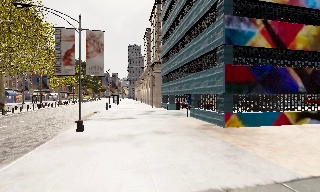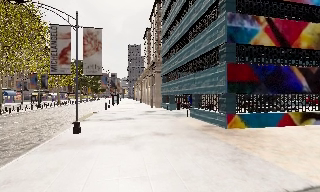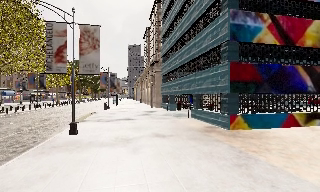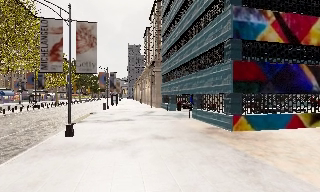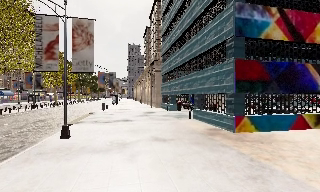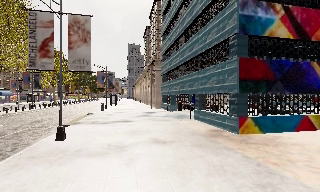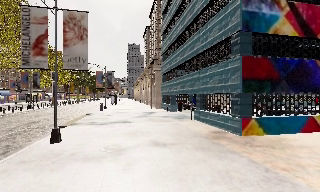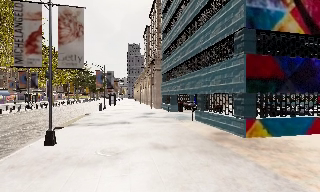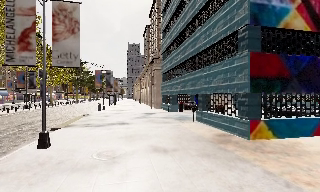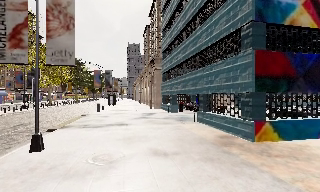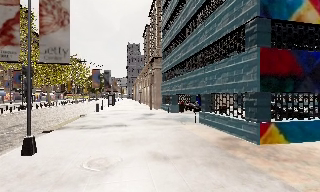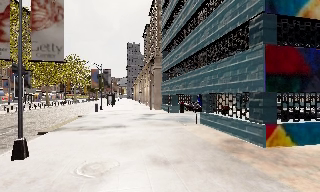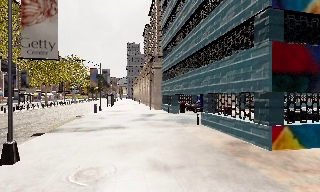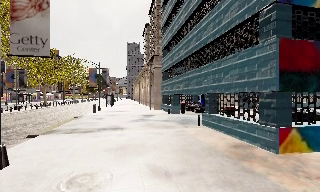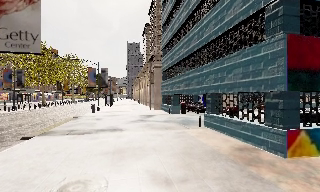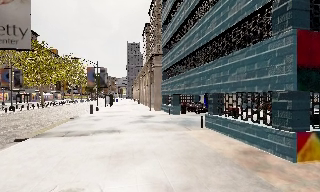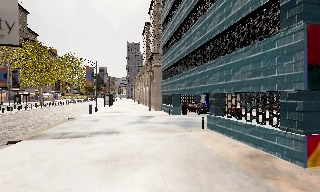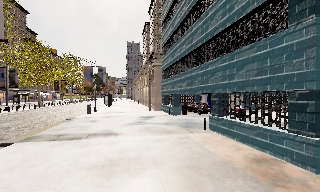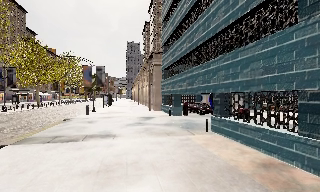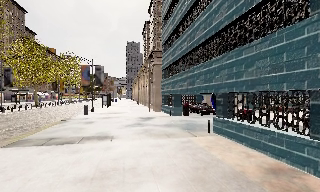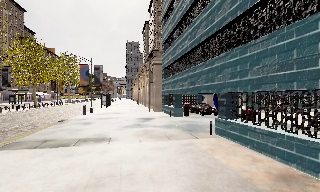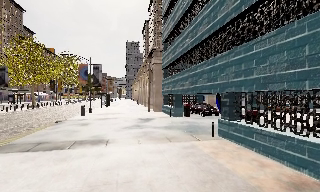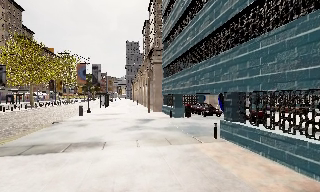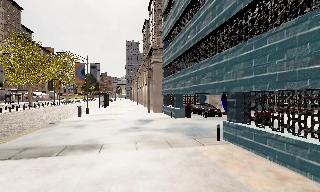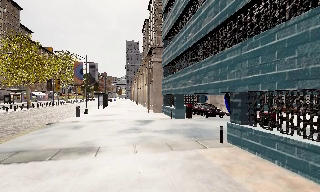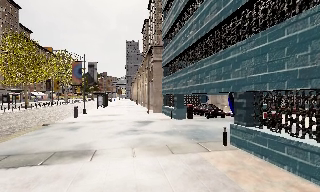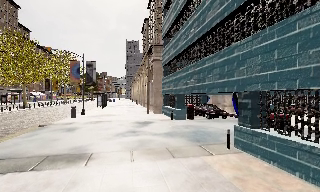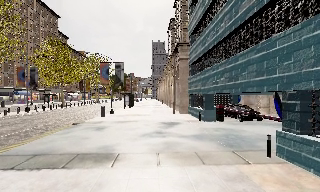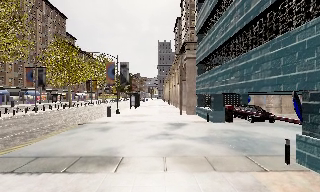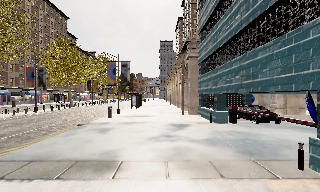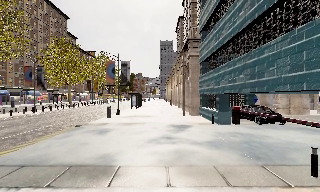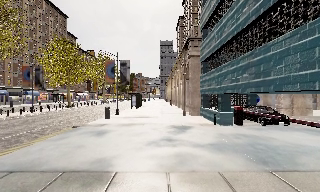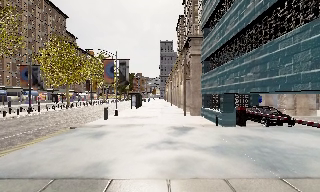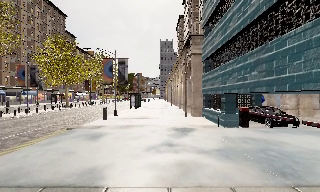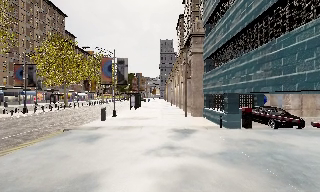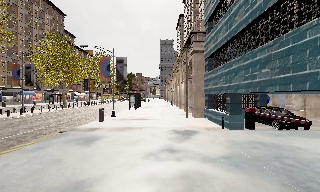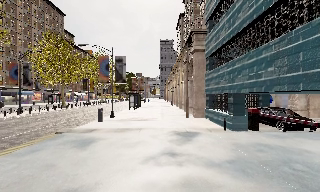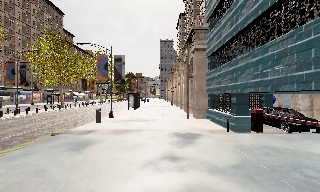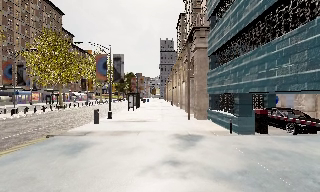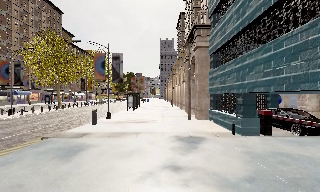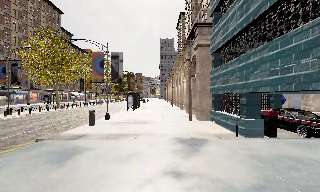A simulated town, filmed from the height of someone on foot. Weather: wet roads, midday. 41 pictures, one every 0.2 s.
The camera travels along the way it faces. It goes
forward.
0.0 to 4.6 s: The camera travels forward, about 9 m, so what stands in front looms larger.
4.6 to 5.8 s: The camera pans to its left, which is counterclockwise from overhead, by about 10 degrees. It travels forward, about 2.5 m, so what stands in front looms larger.
5.8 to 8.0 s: The camera travels forward, about 4.5 m, so what stands in front looms larger.
The film runs forward here.
